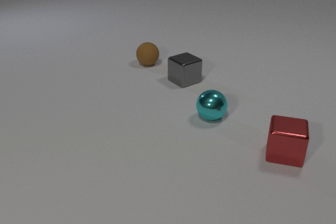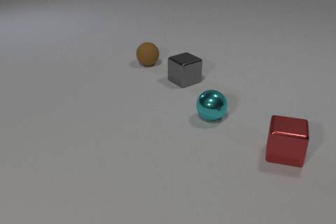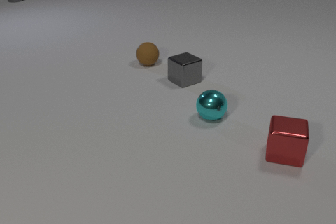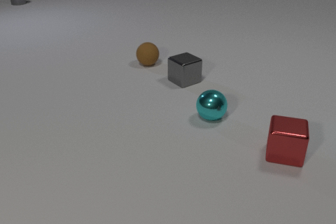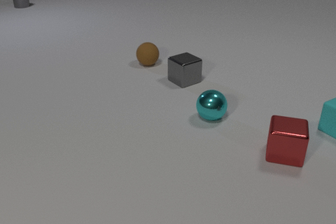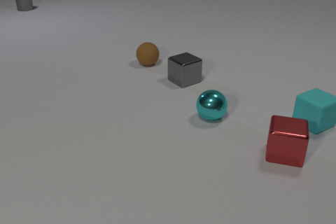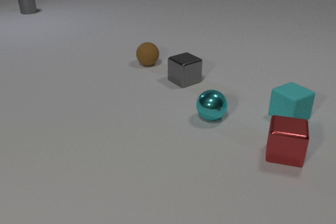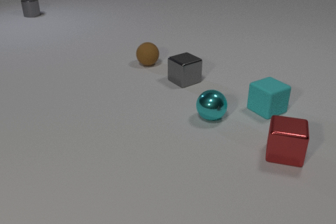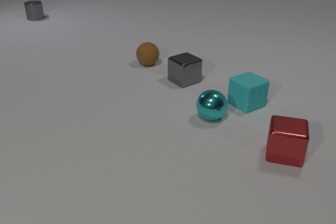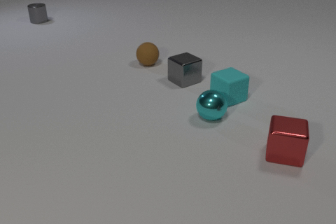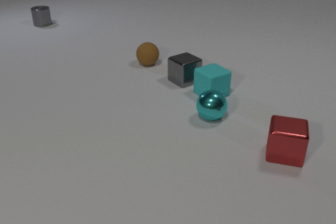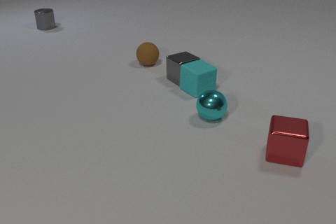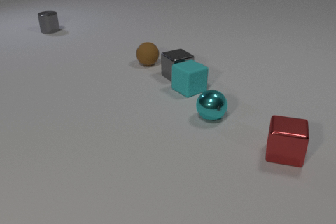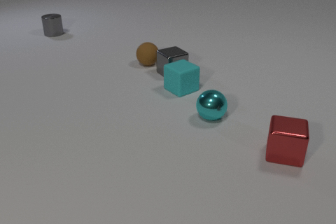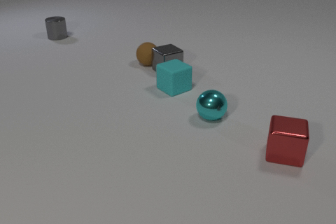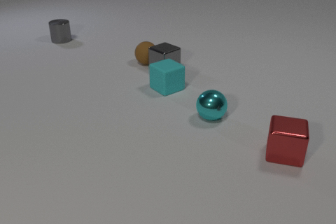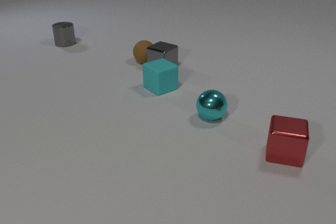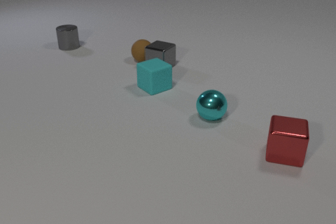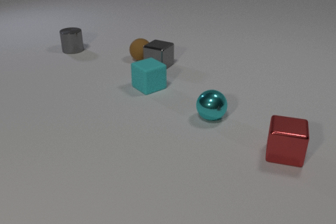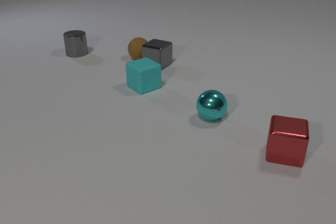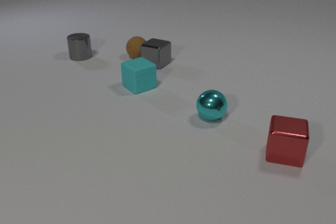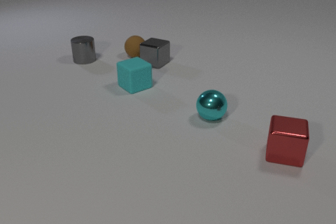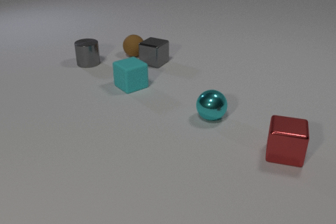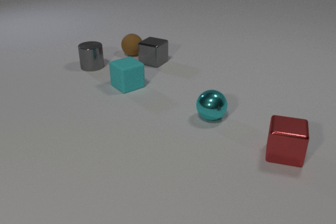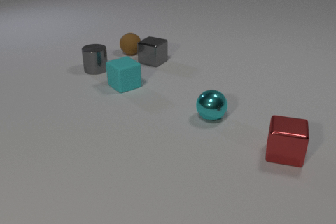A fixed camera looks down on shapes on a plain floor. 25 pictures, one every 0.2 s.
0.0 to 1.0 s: The cyan rubber cube comes in at the right edge, slides to the left. The gray metal cylinder comes in at the top edge, slides toward the camera.
1.0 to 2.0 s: The cyan rubber cube slides to the left. The gray metal cylinder slides toward the camera.
2.0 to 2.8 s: The cyan rubber cube slides to the left. The gray metal cube slides away from the camera and to the left. The gray metal cylinder slides toward the camera. The cyan rubber cube and the gray metal cube collide. The gray metal cube and the brown rubber sphere collide.
2.8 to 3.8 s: The cyan rubber cube slides to the left. The gray metal cube slides away from the camera and to the left, spins so that its near face slides to the right, counterclockwise seen from above. The gray metal cylinder slides toward the camera. The brown rubber sphere rolls away from the camera and to the left.
3.8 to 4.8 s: The cyan rubber cube slides to the left. The gray metal cube slides away from the camera. The gray metal cylinder slides toward the camera. The brown rubber sphere rolls away from the camera and to the left.
How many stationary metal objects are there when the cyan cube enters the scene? 3.
What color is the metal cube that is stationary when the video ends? red.
Are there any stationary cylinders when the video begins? no.
